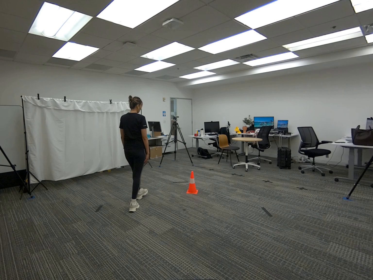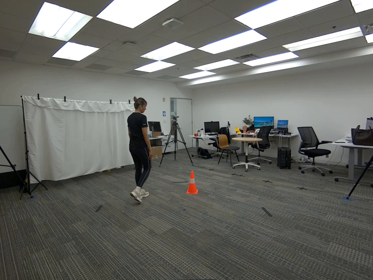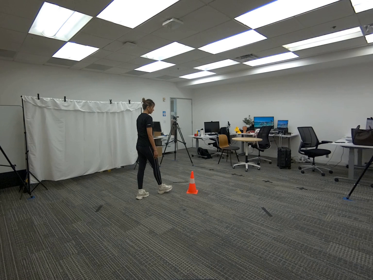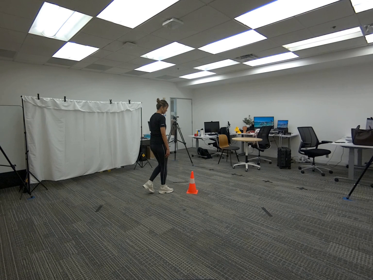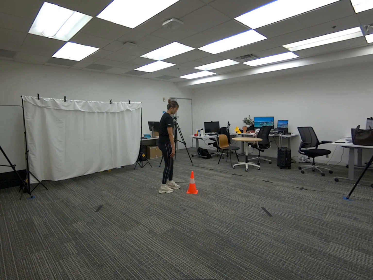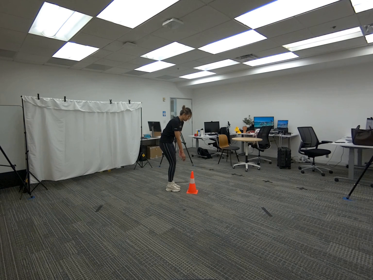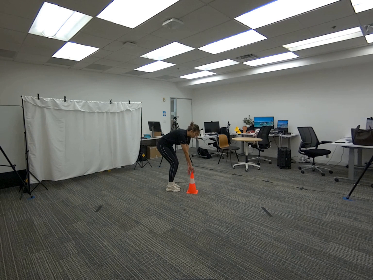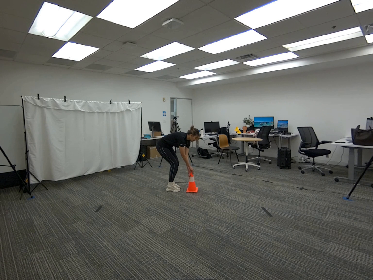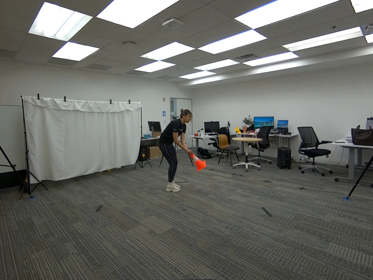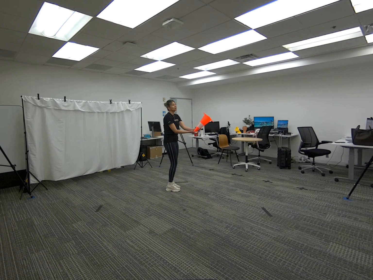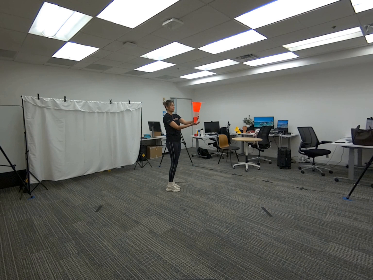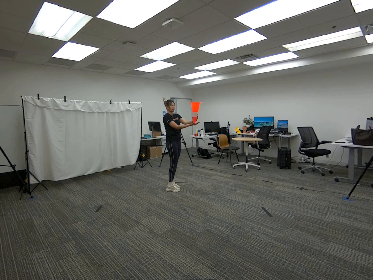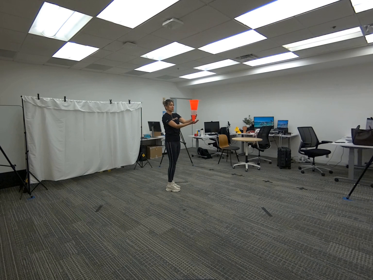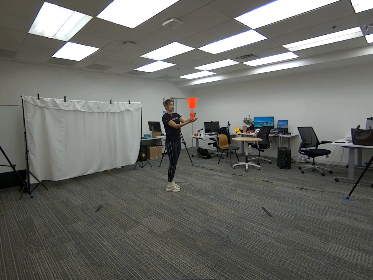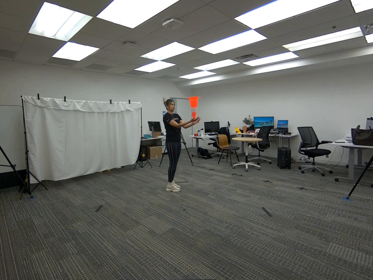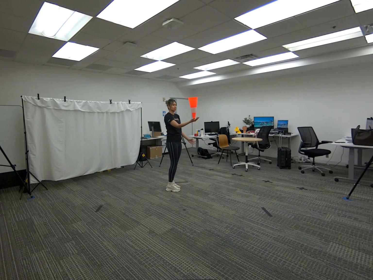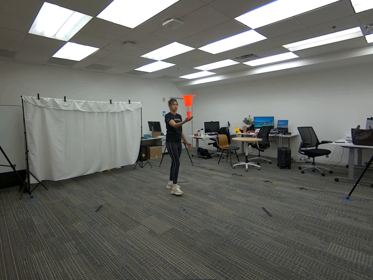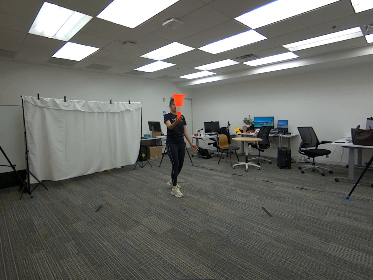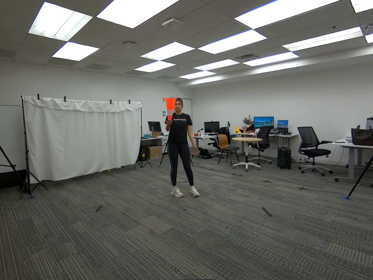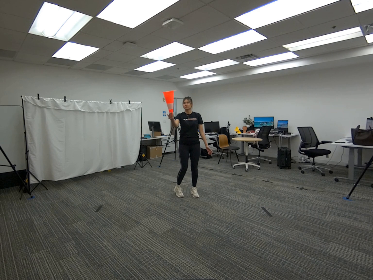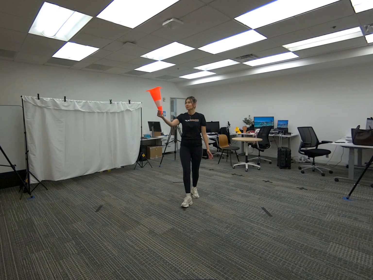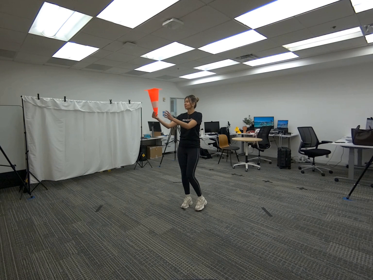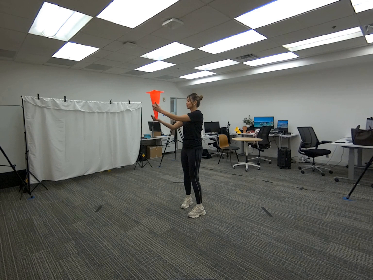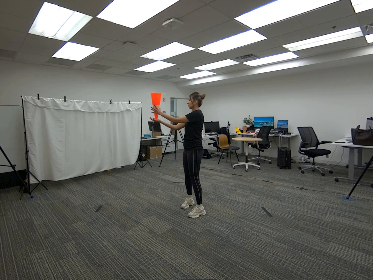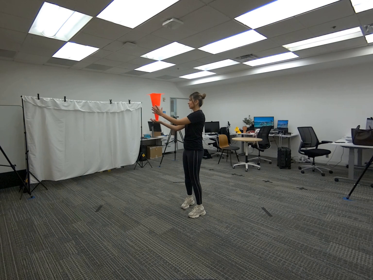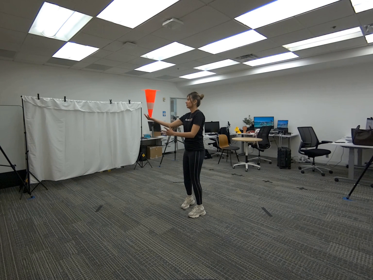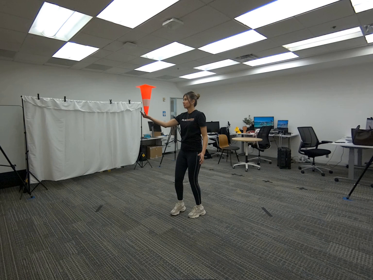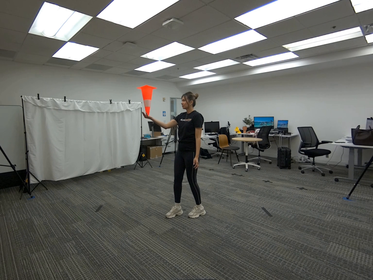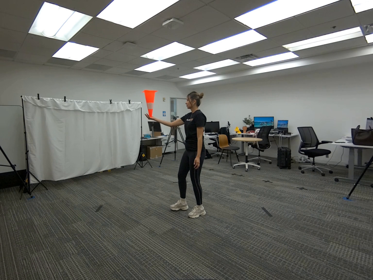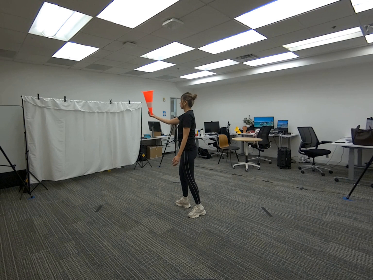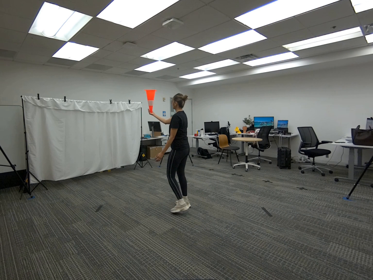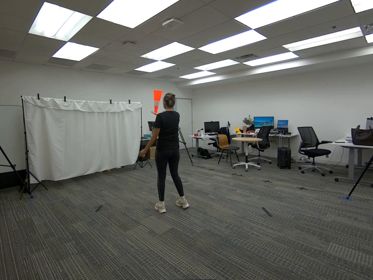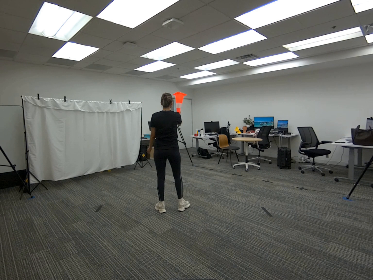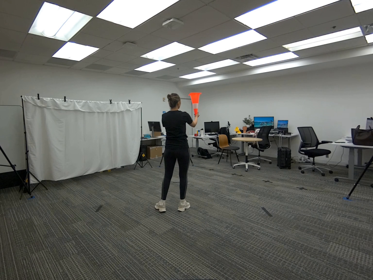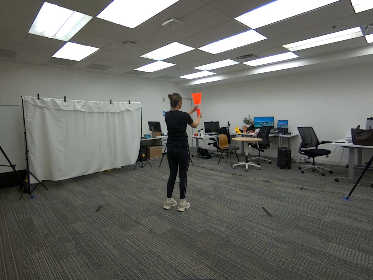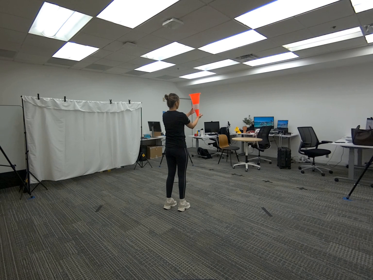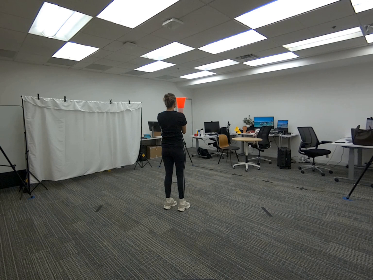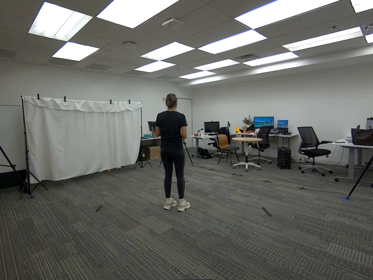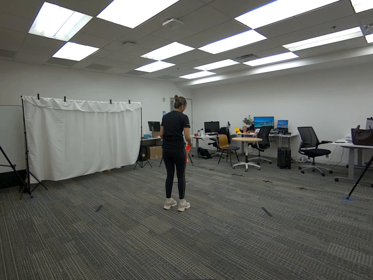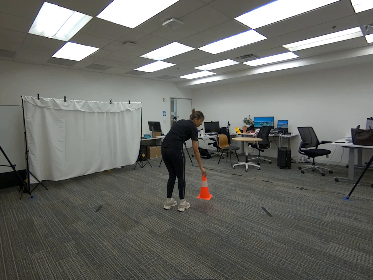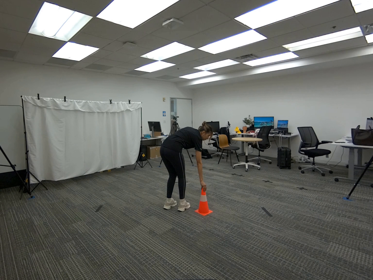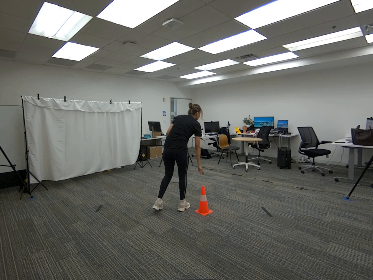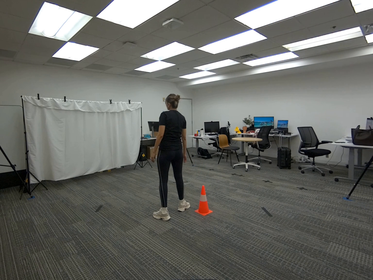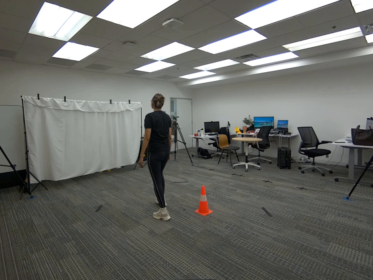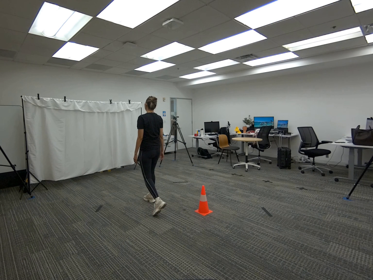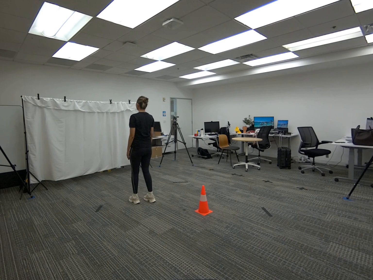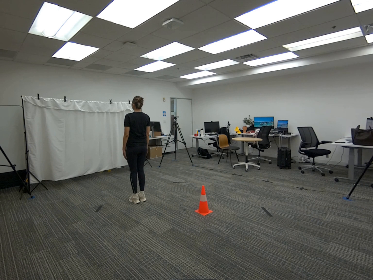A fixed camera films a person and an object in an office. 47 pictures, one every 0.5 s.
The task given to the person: Walk to the traffic cone on the ground, pick up the cone with both hands and balance the pointy tip of the cone with your right hand. Place cone back on the ground when finish.
